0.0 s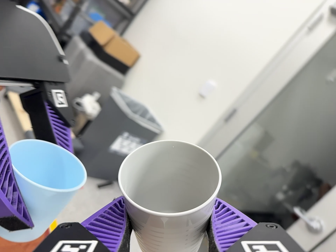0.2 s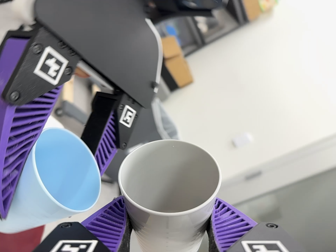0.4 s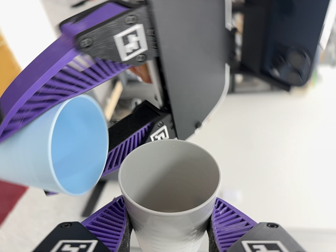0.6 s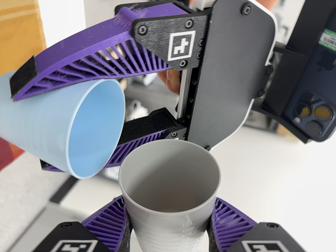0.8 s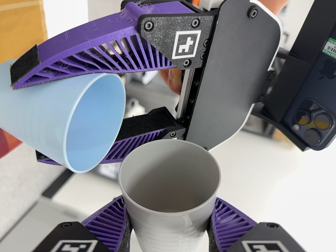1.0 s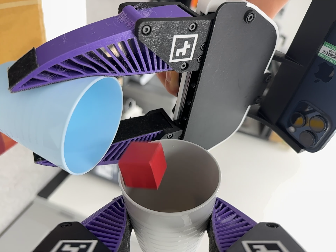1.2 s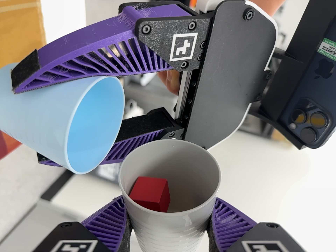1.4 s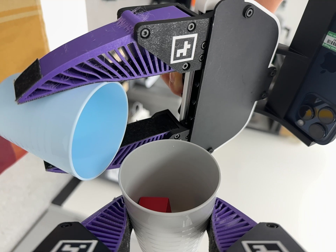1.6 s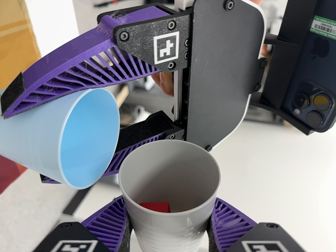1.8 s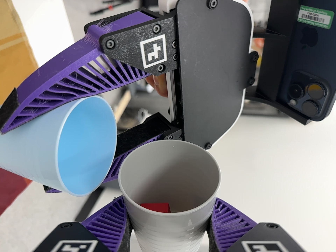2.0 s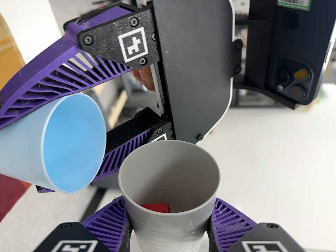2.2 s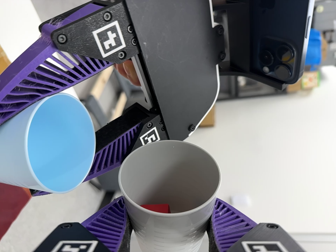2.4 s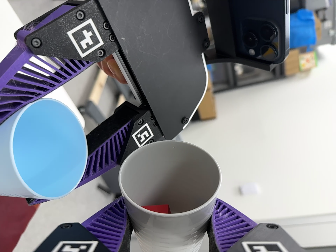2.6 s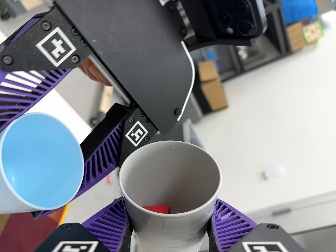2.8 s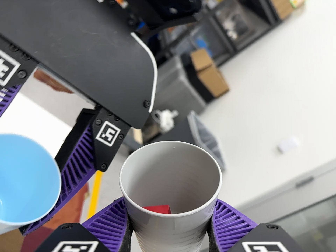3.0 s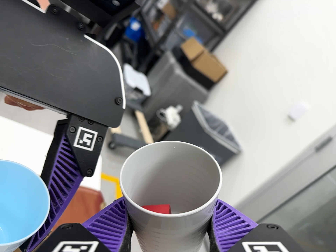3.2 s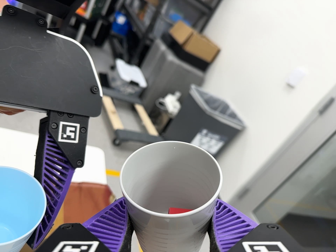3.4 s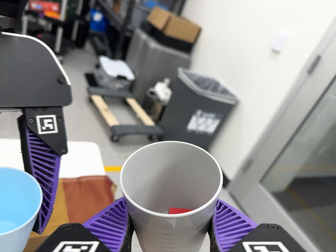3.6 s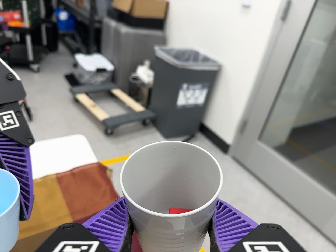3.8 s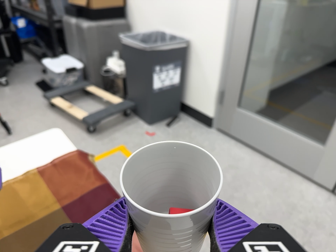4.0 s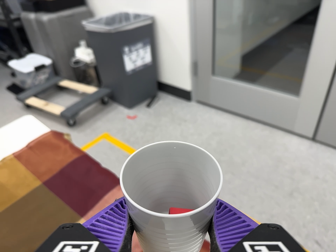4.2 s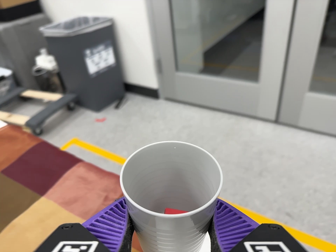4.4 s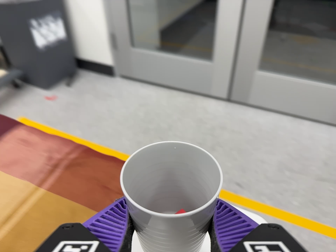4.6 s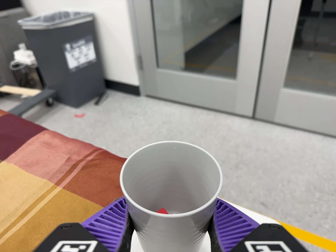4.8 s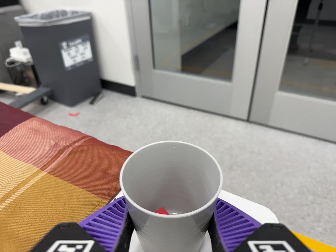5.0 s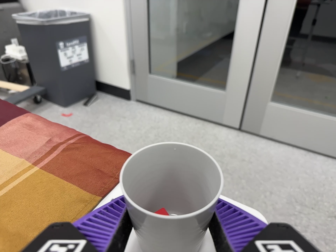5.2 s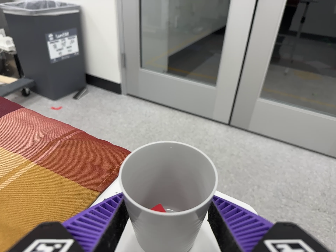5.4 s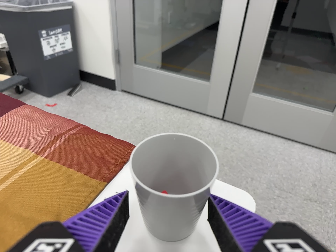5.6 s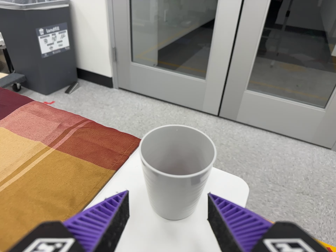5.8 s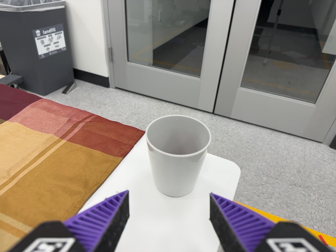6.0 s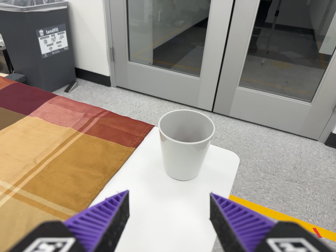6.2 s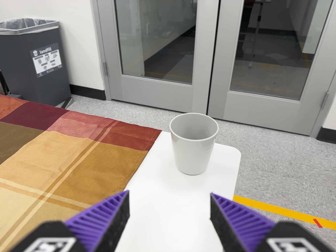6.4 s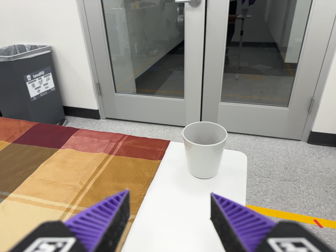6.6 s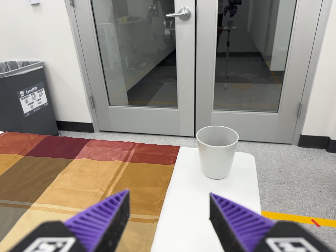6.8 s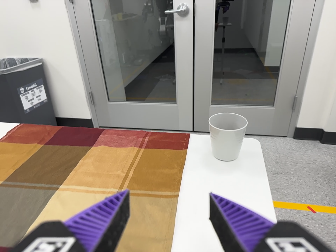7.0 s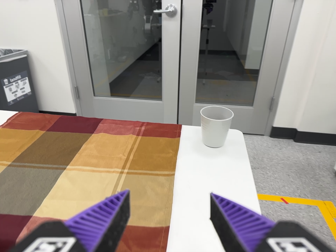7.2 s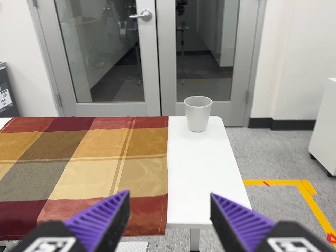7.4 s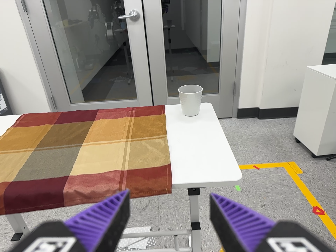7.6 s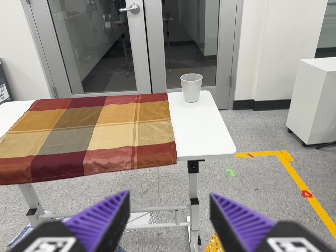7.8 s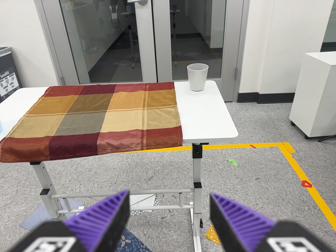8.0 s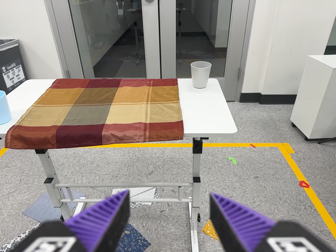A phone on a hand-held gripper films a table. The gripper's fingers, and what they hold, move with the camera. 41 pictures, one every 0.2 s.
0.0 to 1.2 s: The camera travels to its left, about 12 cm, so close, fixed things drift to the right. Its aim tips toward the top of its view by about 15 degrees, and the scene shifts downward. It rolls about its line of sight by about 70 degrees, and the scene rotates clockwise.
1.2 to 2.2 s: The camera travels to its right, about 5 cm. It rolls about its line of sight by about 20 degrees, and the scene rotates counterclockwise.
2.2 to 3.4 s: The camera travels to its right and toward the bottom of its view, about 16 cm. It rolls about its line of sight by about 60 degrees, and the scene rotates counterclockwise.
3.4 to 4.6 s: The camera swings to its right by about 15 degrees, and the scene slides to the left. It travels toward the bottom of its view and to its right, about 30 cm, so close, fixed things drift upward. It rolls about its line of sight by about 40 degrees, and the scene rotates counterclockwise.
4.6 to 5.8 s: The camera travels backward and toward the bottom of its view, about 10 cm, so what stands in front gets smaller.
5.8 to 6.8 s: The camera travels backward and to its left, about 26 cm, so what stands in front gets smaller. It rolls about its line of sight by about 10 degrees, and the scene rotates counterclockwise.
6.8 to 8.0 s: The camera pans to its right by about 10 degrees. It travels backward and toward the bottom of its view, about 40 cm, so what stands in front gets smaller.
The film runs backward here.
